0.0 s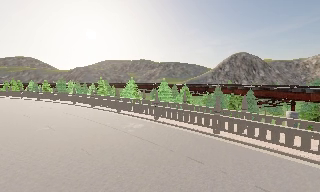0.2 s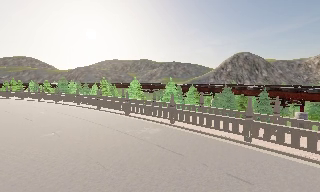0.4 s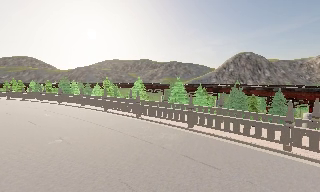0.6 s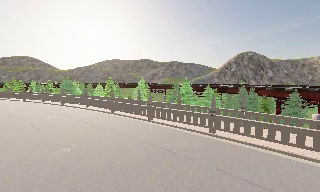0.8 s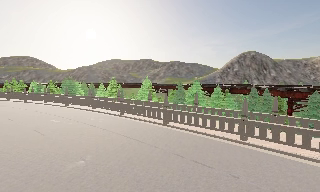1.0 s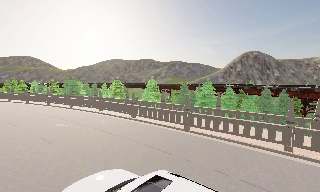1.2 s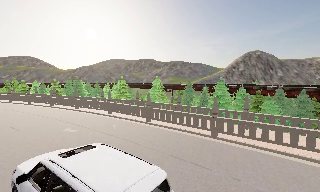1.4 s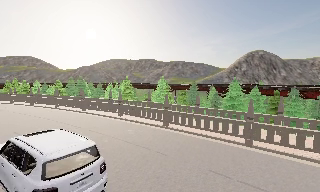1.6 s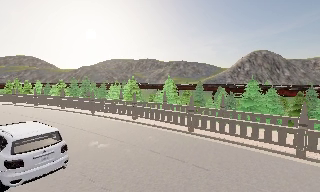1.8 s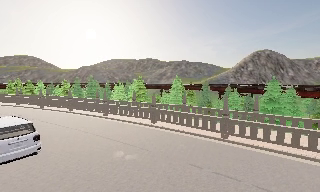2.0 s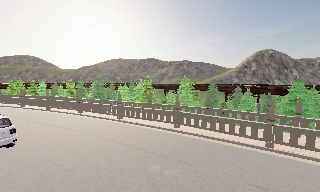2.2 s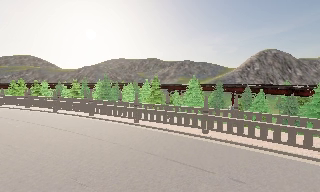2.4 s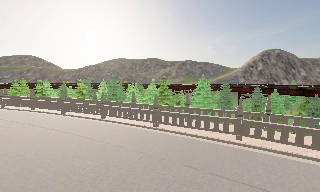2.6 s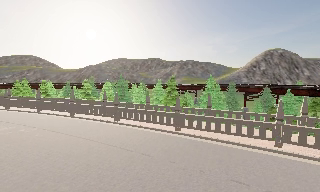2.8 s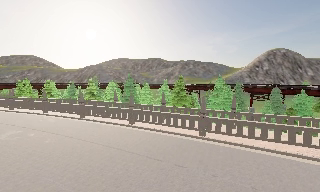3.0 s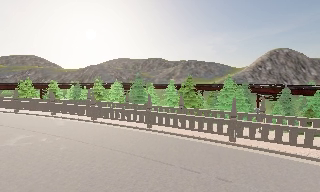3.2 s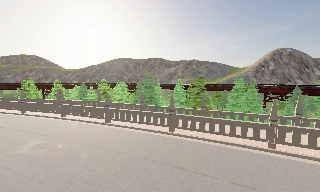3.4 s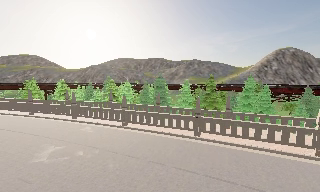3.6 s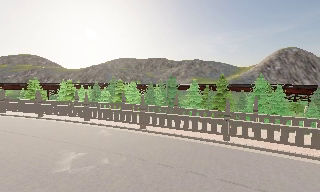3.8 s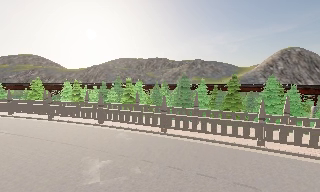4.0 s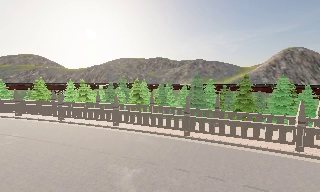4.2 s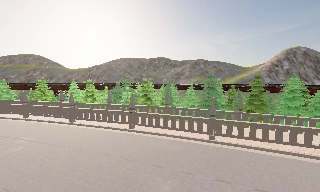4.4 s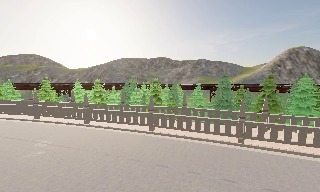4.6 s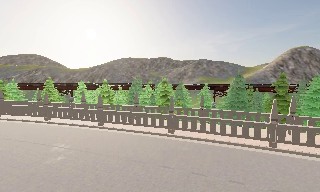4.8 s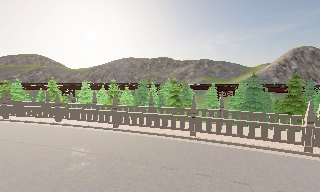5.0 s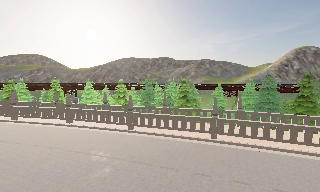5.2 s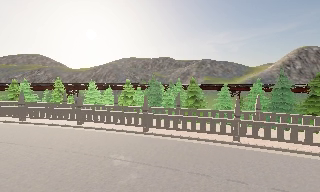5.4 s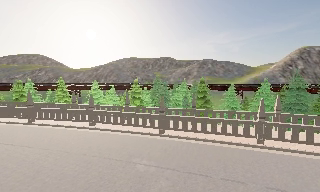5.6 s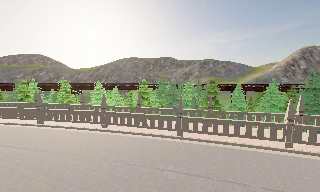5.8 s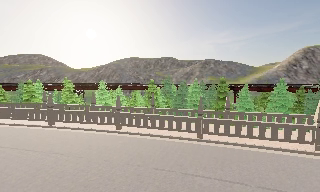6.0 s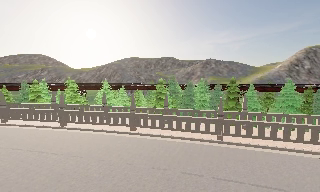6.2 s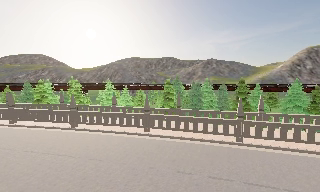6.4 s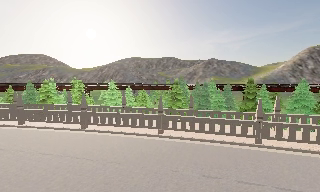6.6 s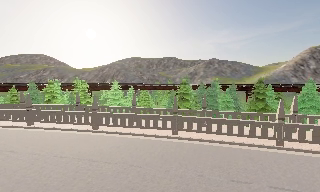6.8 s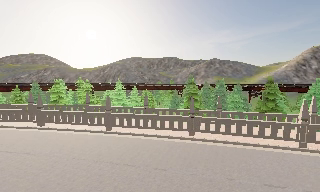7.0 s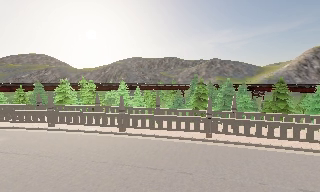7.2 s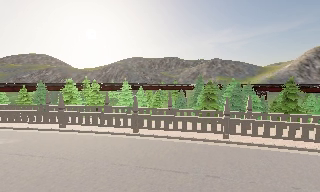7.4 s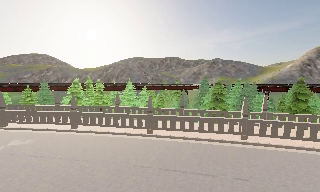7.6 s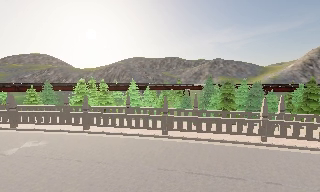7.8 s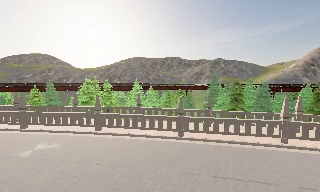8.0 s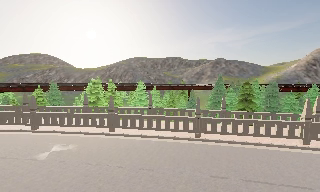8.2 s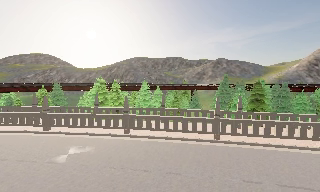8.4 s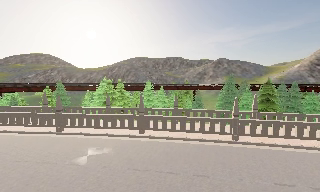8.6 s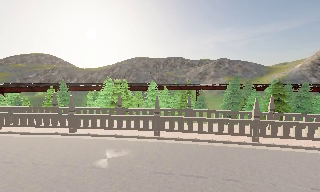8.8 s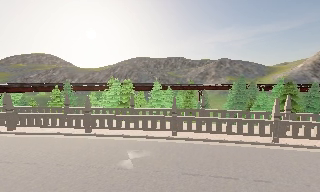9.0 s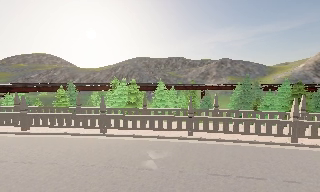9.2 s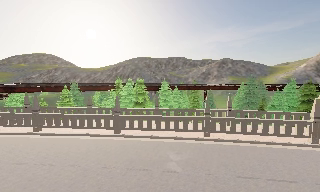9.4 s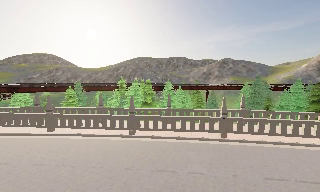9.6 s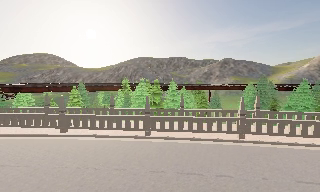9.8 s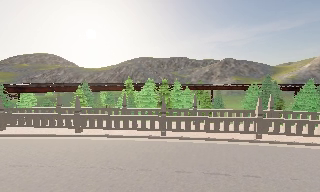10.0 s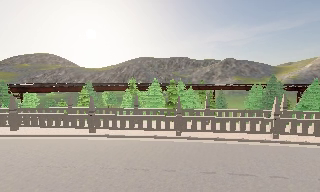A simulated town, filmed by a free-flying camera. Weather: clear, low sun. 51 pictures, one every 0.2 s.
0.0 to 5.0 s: The camera travels to its left and forward, about 50 m, so close, fixed things drift to the right.
5.0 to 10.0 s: The camera travels to its left, about 30 m, so close, fixed things drift to the right.
The film runs forward here.
